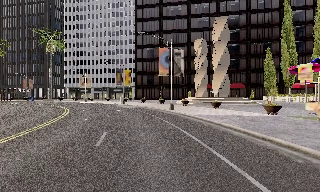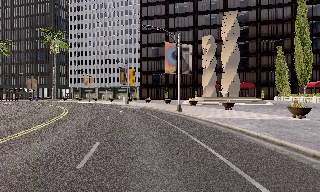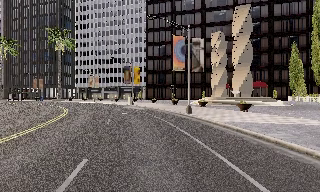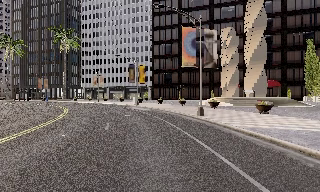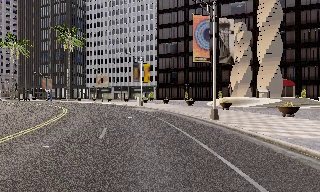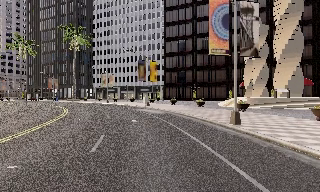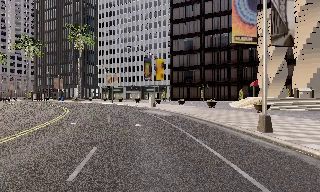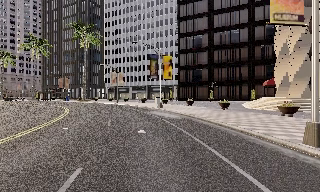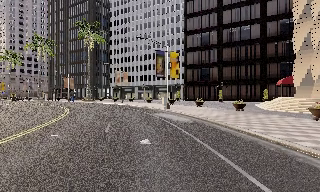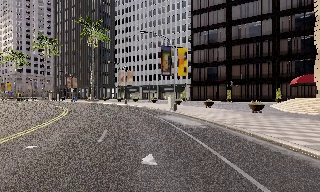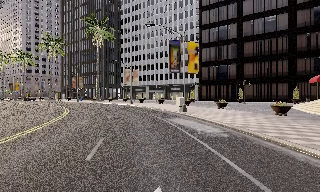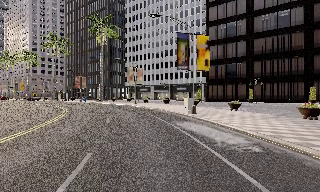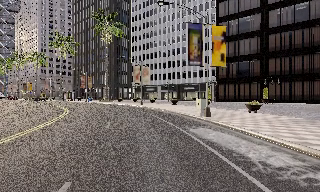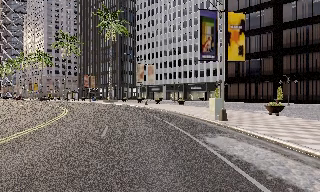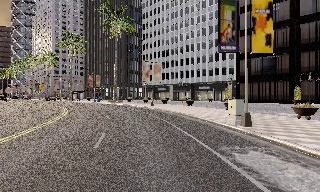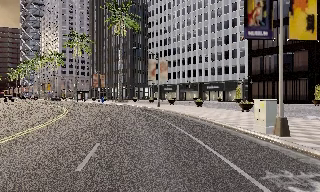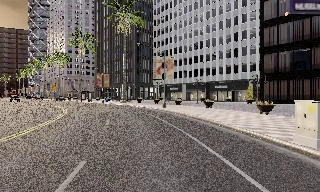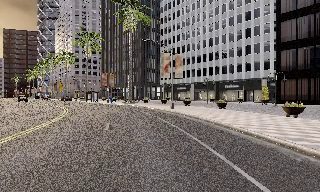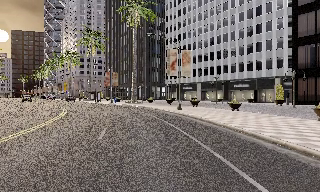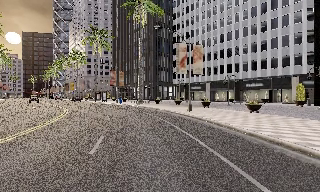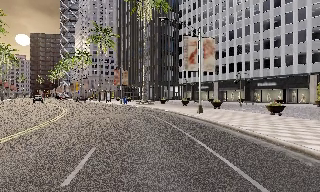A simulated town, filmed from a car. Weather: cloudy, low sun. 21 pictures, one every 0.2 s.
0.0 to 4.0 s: The scene slides to the right, as the camera pans about 40 degrees to its left. It travels forward, about 35 m.
The film runs forward here.
